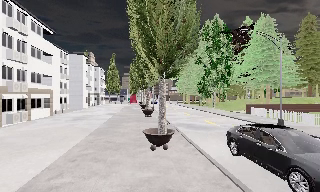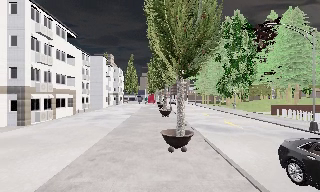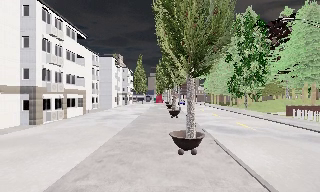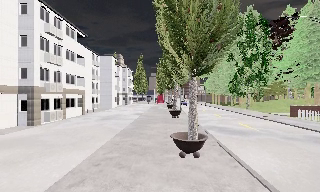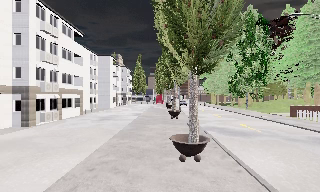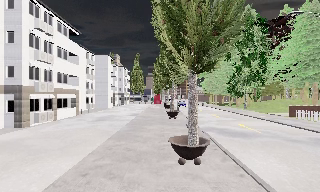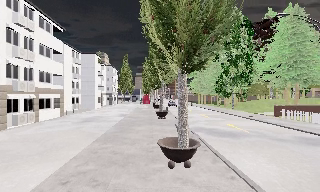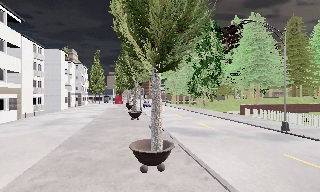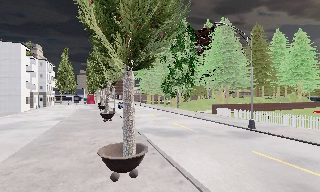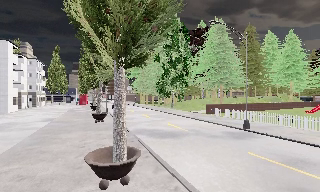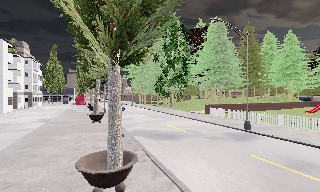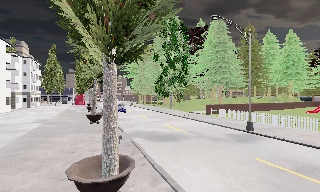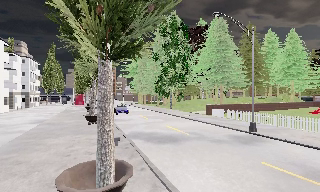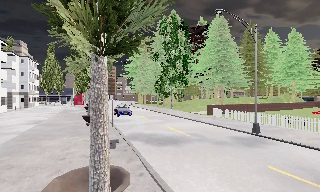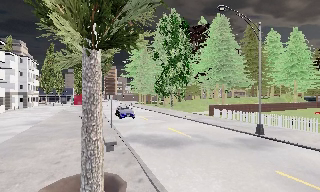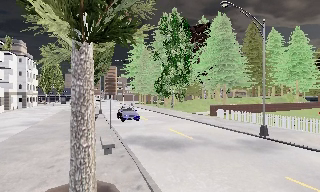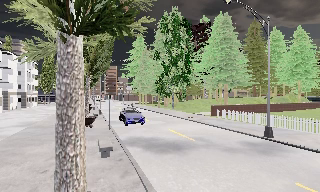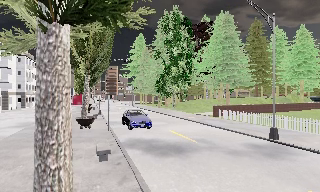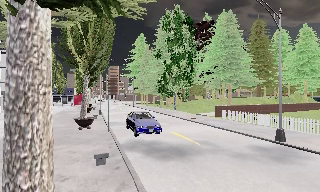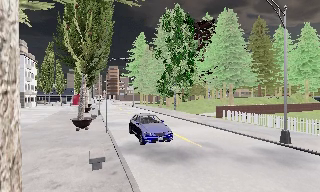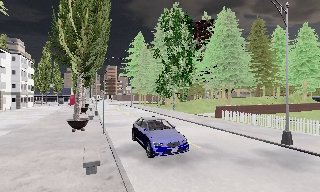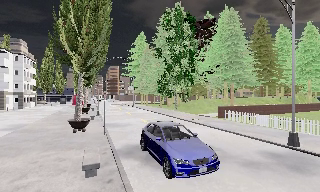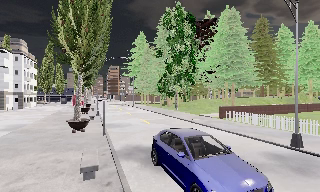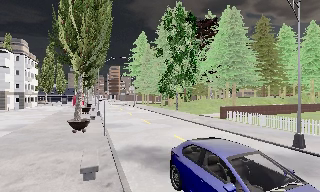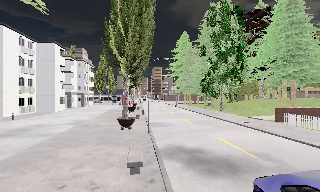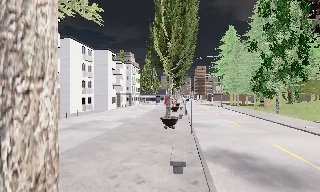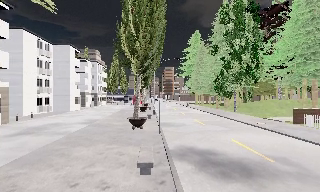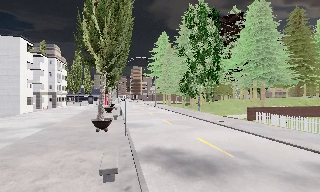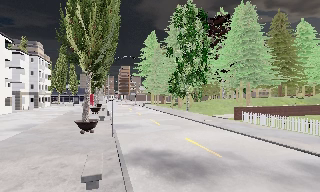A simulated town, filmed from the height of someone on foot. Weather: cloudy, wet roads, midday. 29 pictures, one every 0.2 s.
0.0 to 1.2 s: The camera travels forward, about 2 m, so what stands in front looms larger.
1.2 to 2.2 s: The scene slides to the left, as the camera pans about 20 degrees to its right. It travels forward, about 2 m, so what stands in front looms larger.
2.2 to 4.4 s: The camera travels forward, about 3.5 m, so what stands in front looms larger.
4.4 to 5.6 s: The camera travels forward, about 0.5 m, so what stands in front looms larger. It gains speed.
The film runs forward here.
